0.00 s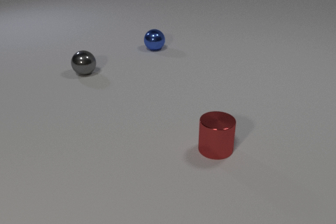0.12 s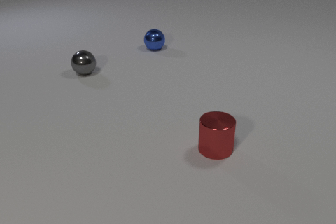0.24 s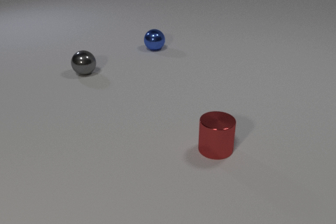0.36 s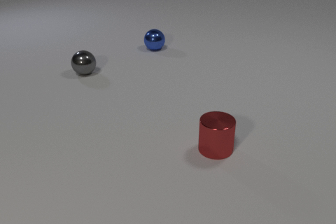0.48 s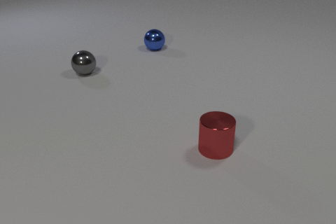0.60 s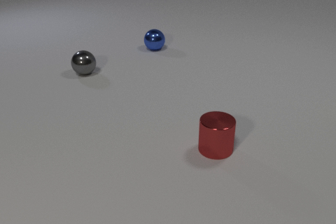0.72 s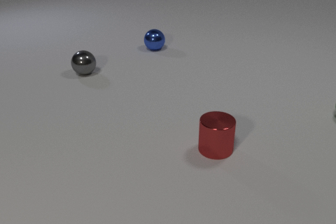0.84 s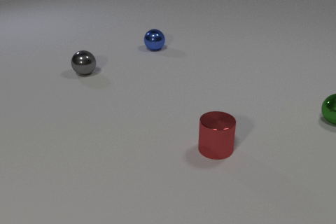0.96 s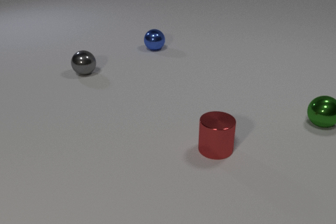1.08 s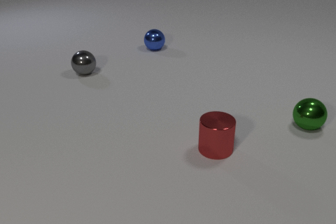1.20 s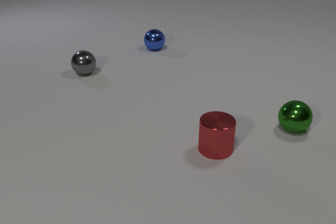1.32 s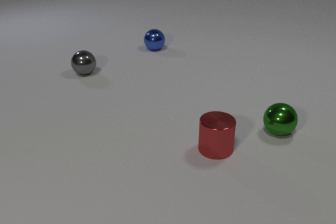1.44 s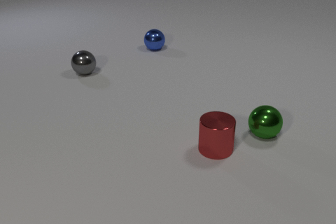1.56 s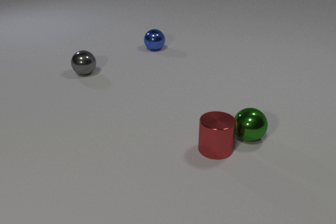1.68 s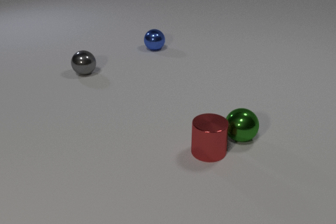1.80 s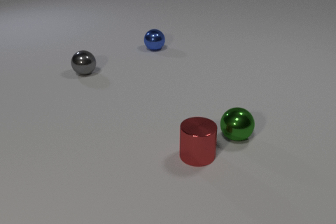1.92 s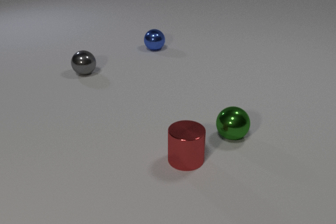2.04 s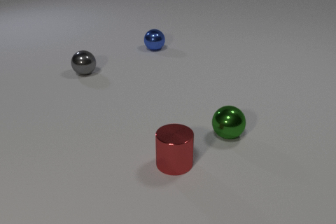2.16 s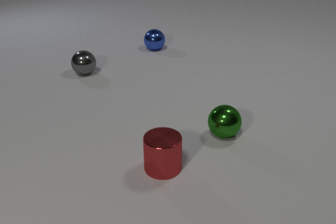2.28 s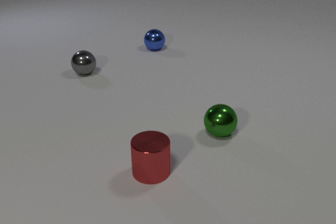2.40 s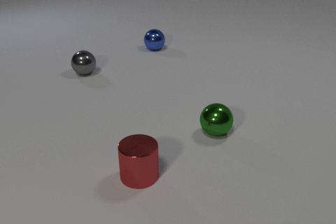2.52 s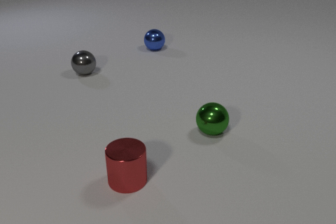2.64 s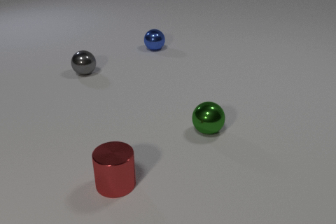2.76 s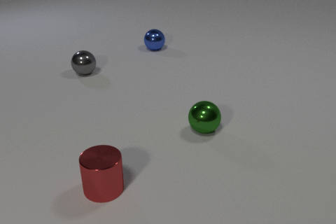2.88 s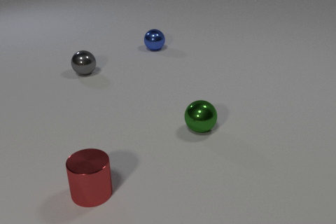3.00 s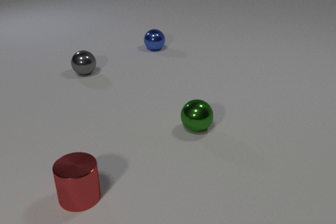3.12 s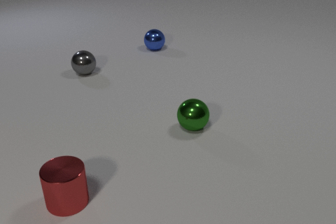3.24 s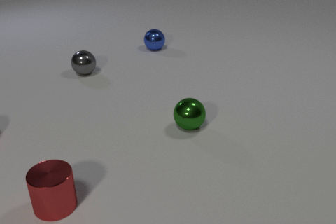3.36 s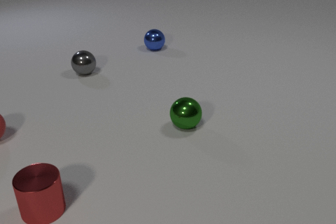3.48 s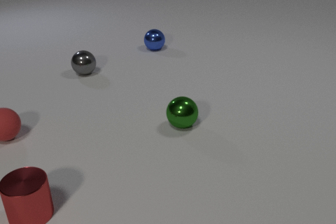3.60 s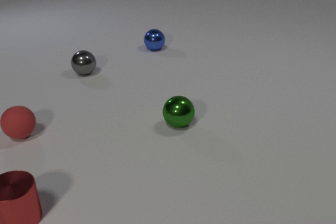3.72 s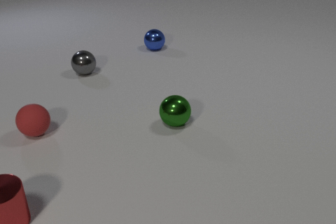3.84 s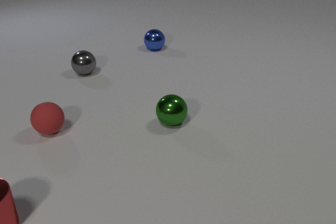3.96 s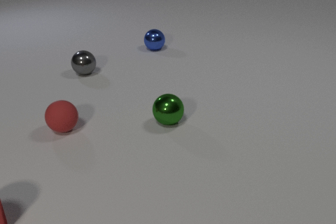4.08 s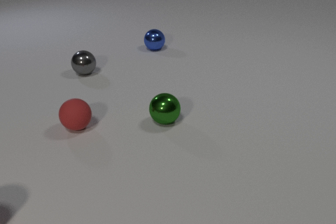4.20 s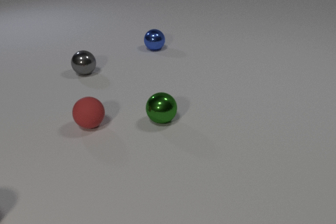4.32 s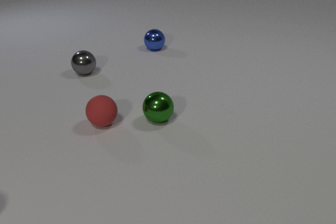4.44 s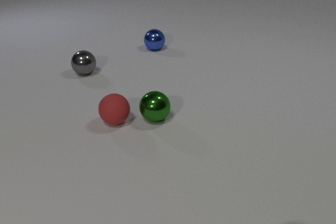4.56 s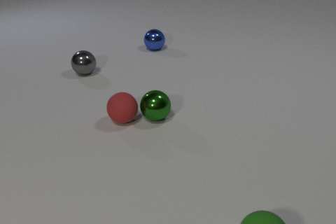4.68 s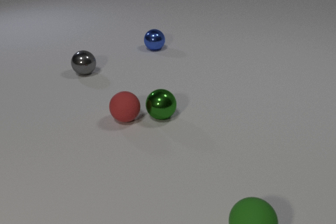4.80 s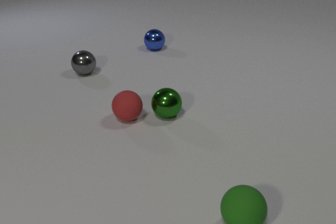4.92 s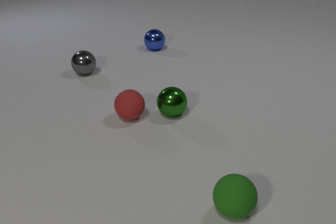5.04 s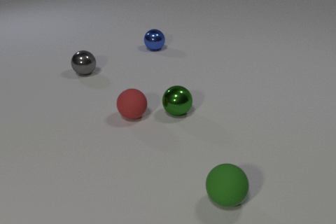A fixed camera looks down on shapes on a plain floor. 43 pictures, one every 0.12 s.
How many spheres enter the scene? 3.
What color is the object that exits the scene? red.
How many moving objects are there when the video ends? 3.
0.00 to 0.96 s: The green metal sphere comes in at the right edge, rolls to the left and toward the camera.
0.96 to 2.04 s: The green metal sphere rolls to the left and toward the camera. The red metal cylinder slides to the left and toward the camera. The green metal sphere and the red metal cylinder collide.
2.04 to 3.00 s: The green metal sphere rolls to the left. The red metal cylinder slides to the left and toward the camera.
3.00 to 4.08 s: The green metal sphere rolls to the left. The red metal cylinder slides to the left, leaves at the left edge. The red rubber sphere comes in at the left edge, rolls to the right.
4.08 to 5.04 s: The green metal sphere rolls away from the camera and to the right. The red rubber sphere rolls to the right. The green rubber sphere comes in at the bottom edge, rolls away from the camera and to the left. The green metal sphere and the red rubber sphere collide.
